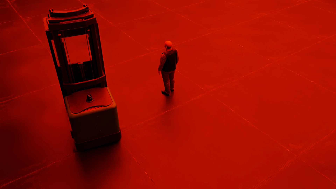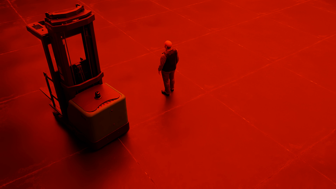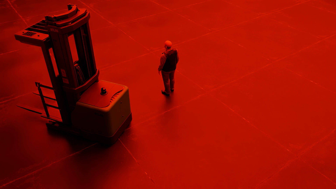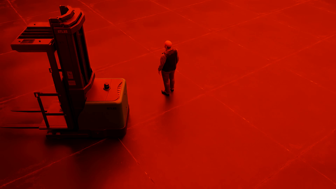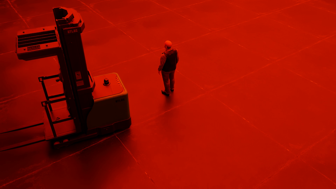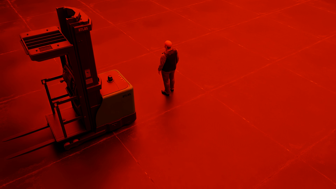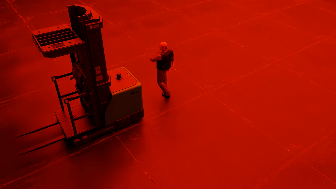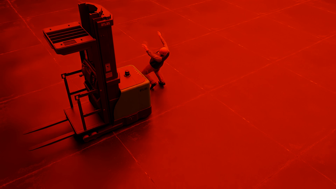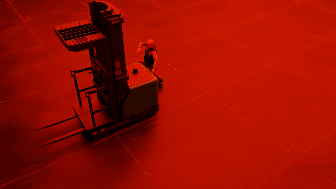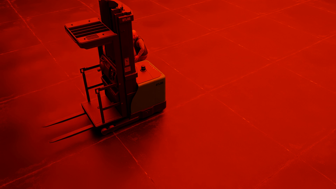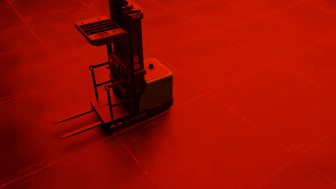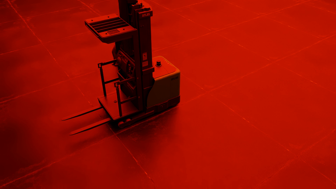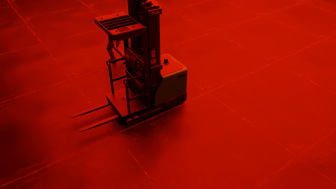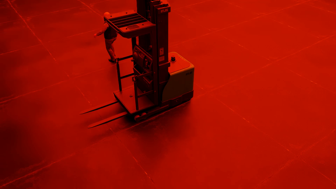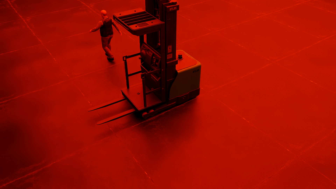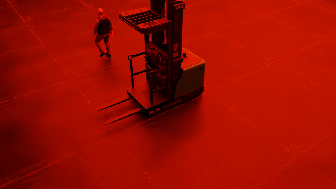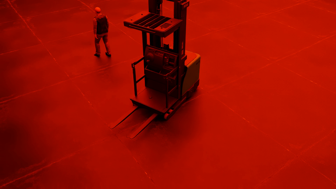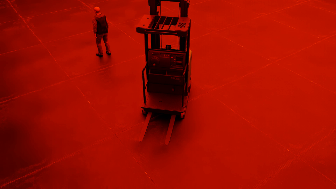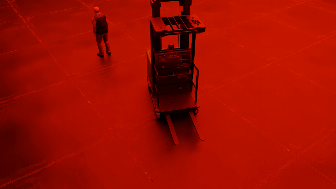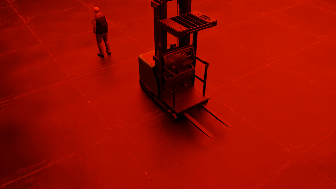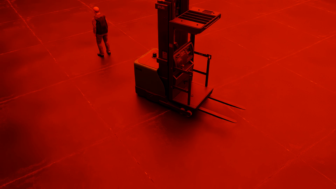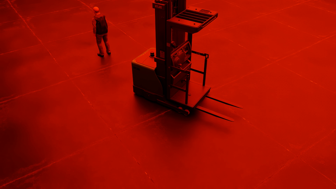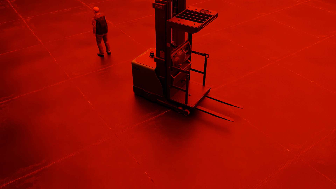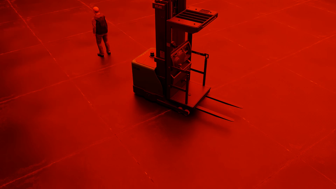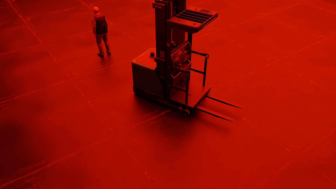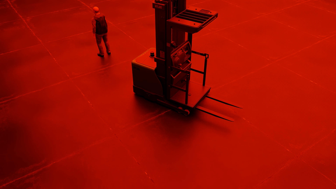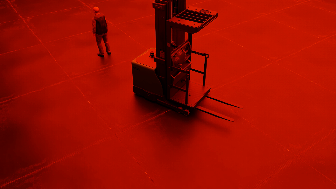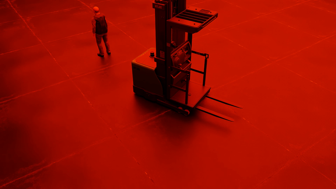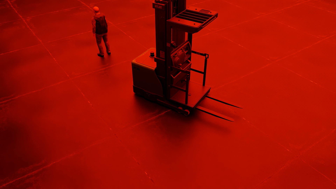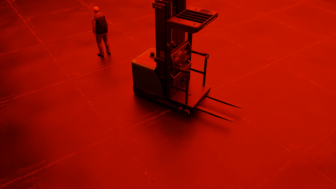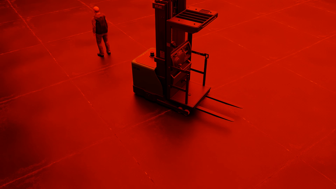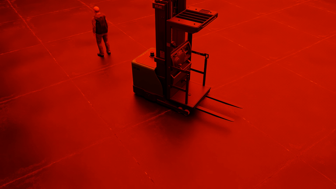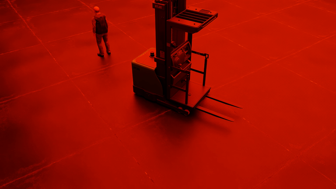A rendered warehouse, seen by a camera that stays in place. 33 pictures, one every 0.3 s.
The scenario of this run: Near miss between a forklift and a person.
